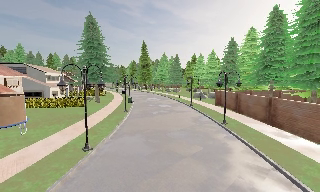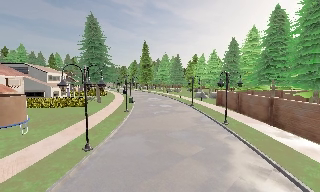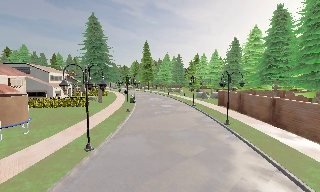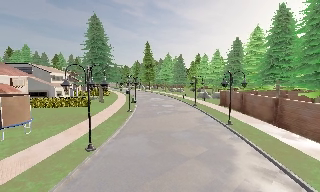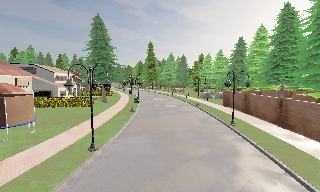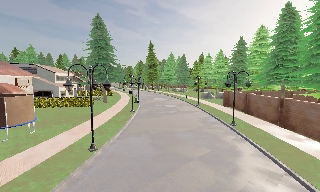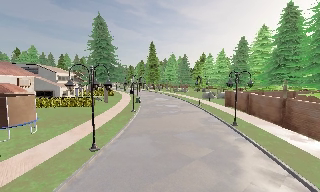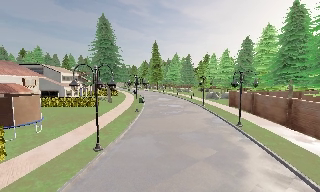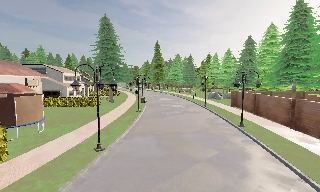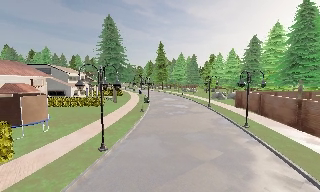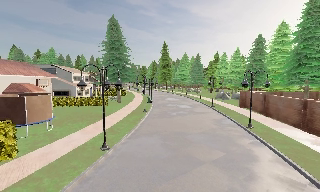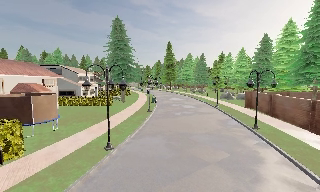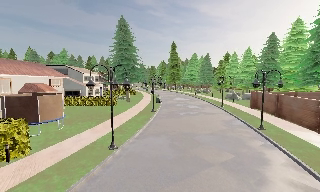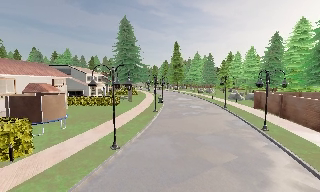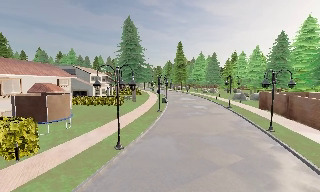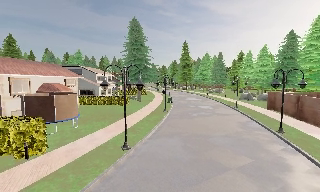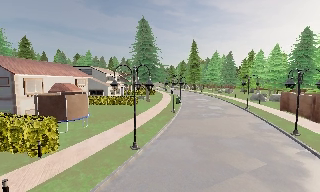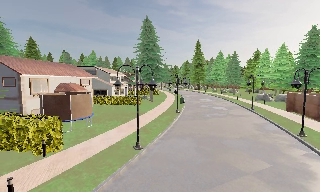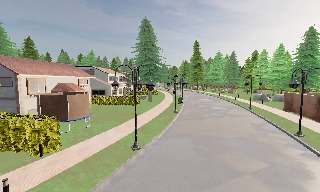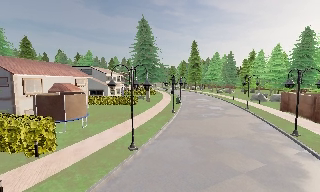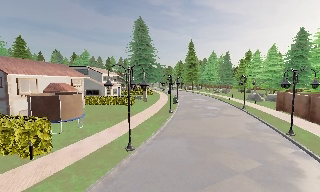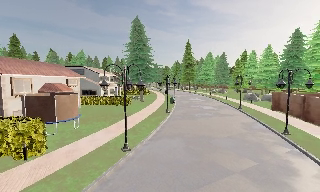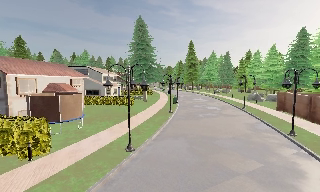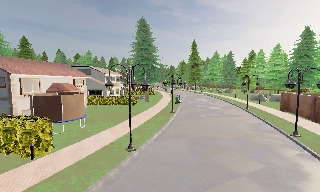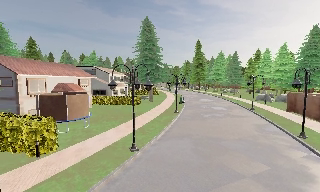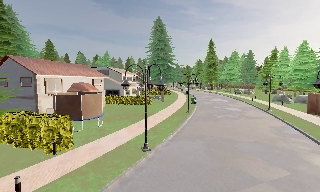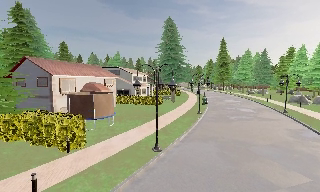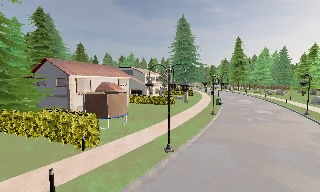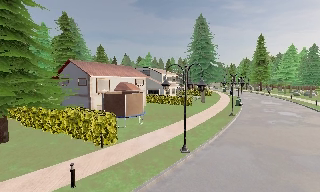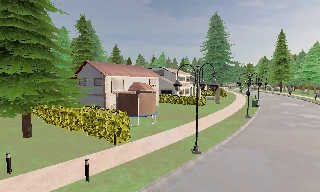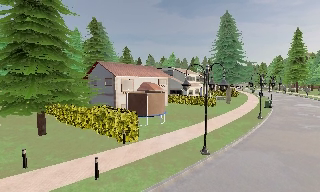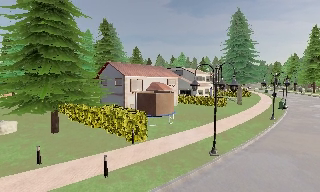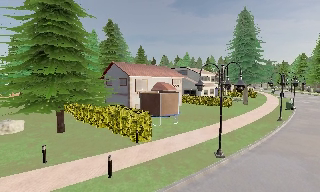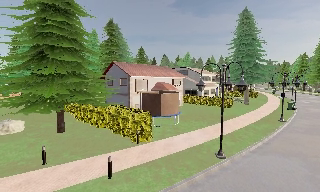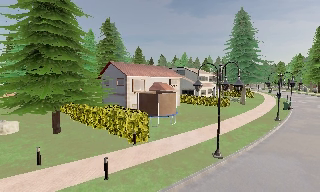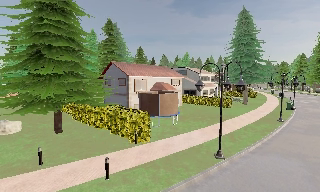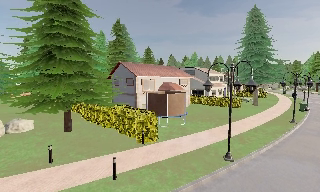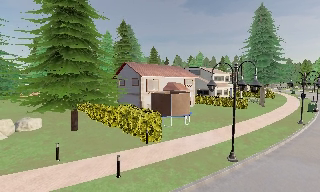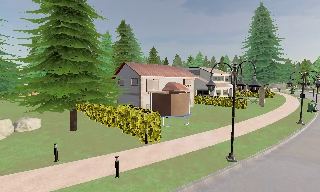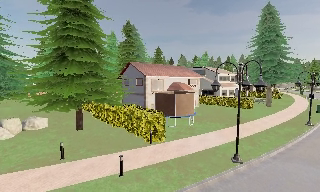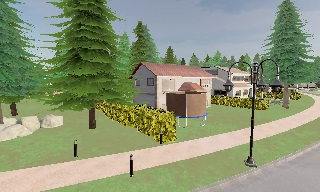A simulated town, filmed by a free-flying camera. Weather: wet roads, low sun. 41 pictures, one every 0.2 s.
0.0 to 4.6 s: The camera swings to its left by about 20 degrees, and the scene slides to the right. It travels forward, about 1 m, so what stands in front looms larger.
4.6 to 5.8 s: The scene slides to the right, as the camera pans about 25 degrees to its left.
5.8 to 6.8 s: The camera shifts only a little, or ends up much as it began.
6.8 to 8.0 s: The camera swings to its left by about 10 degrees, and the scene slides to the right.
The film runs forward here.
